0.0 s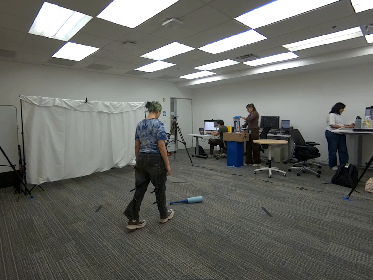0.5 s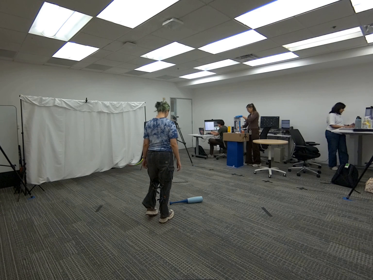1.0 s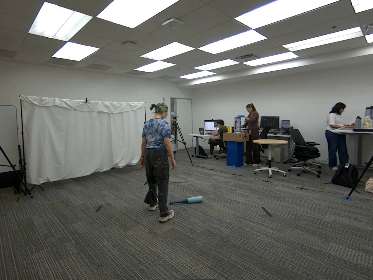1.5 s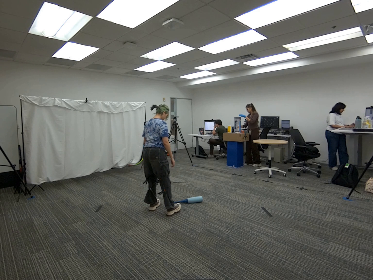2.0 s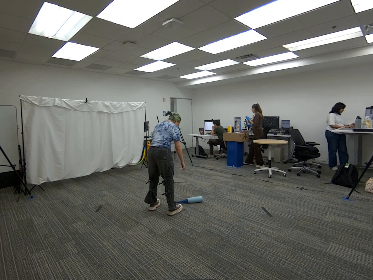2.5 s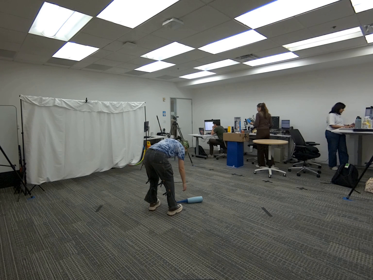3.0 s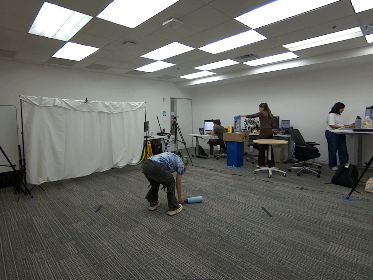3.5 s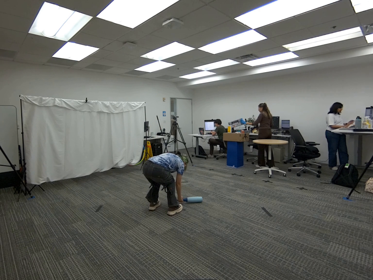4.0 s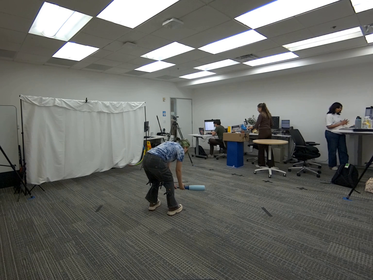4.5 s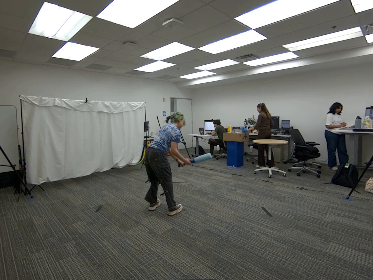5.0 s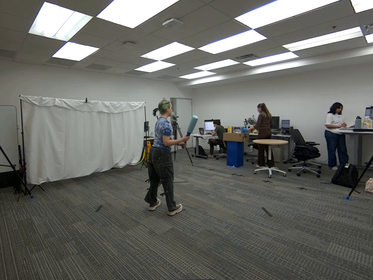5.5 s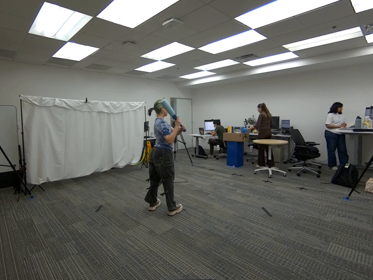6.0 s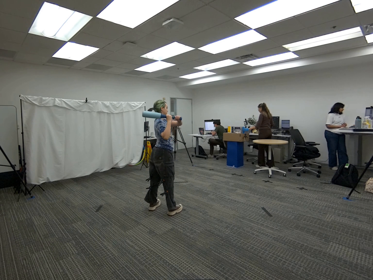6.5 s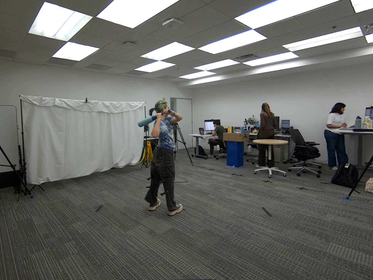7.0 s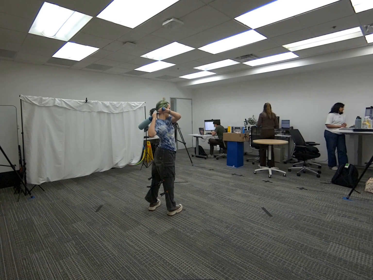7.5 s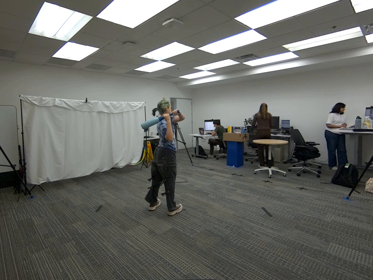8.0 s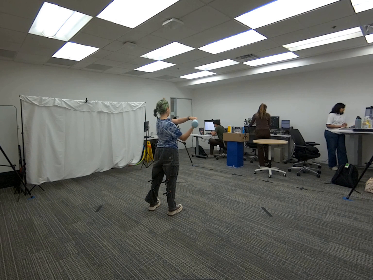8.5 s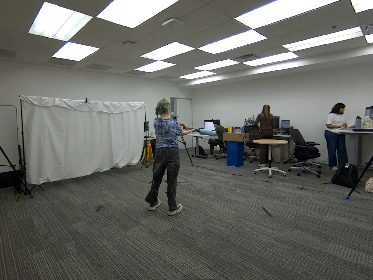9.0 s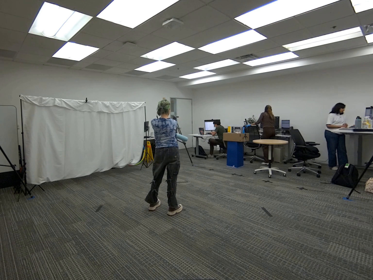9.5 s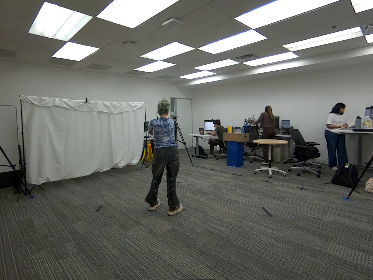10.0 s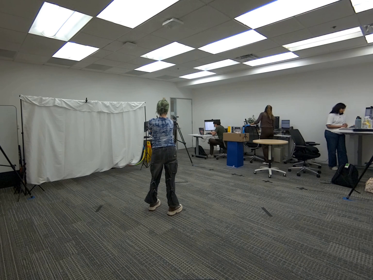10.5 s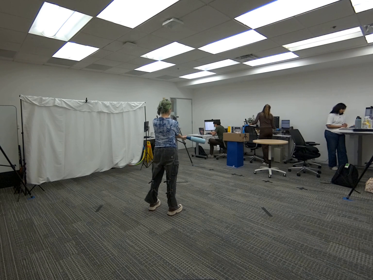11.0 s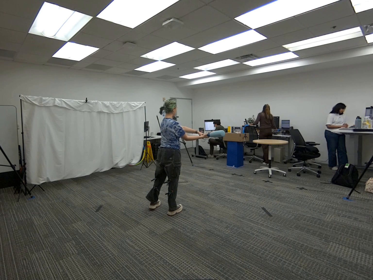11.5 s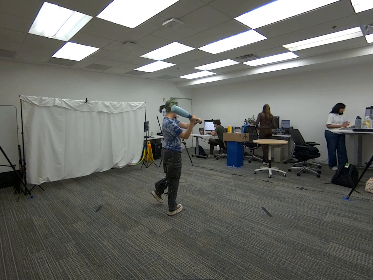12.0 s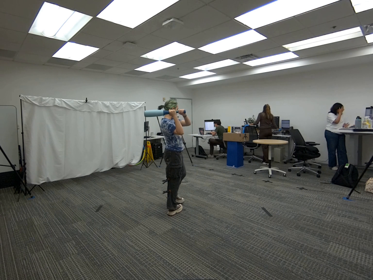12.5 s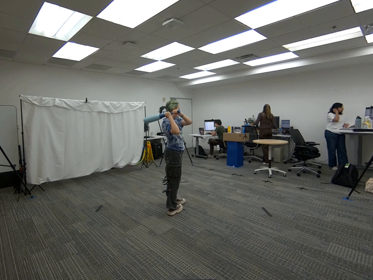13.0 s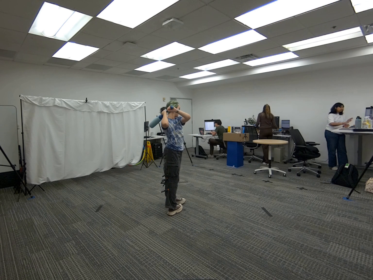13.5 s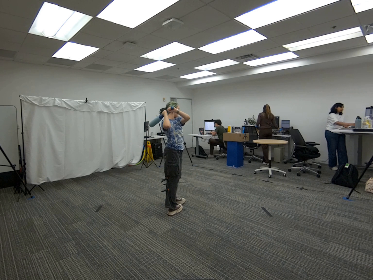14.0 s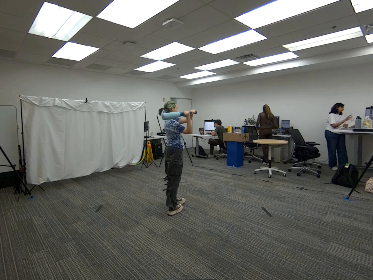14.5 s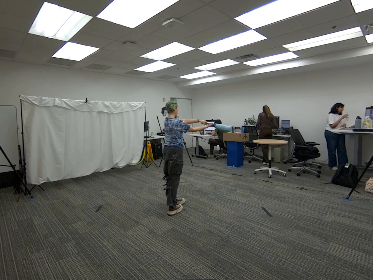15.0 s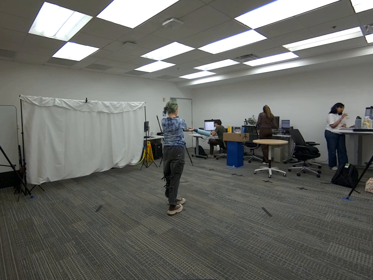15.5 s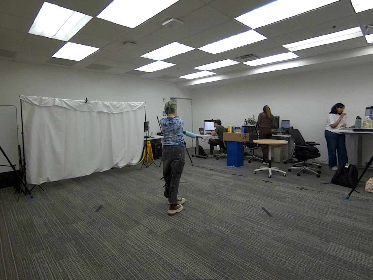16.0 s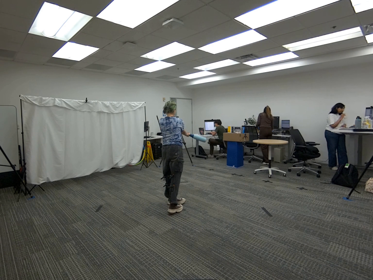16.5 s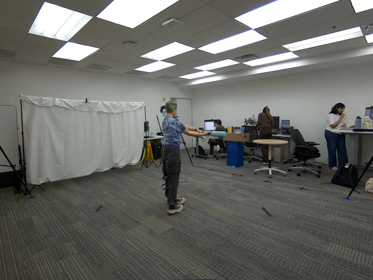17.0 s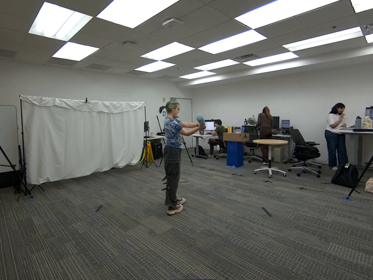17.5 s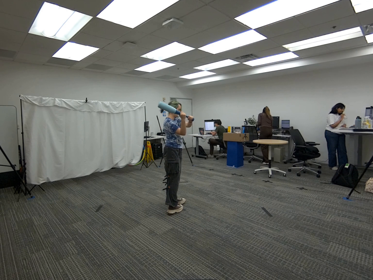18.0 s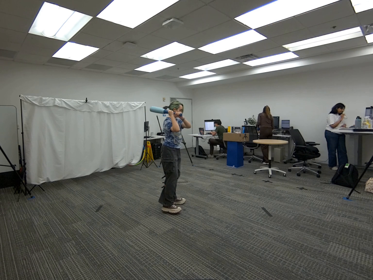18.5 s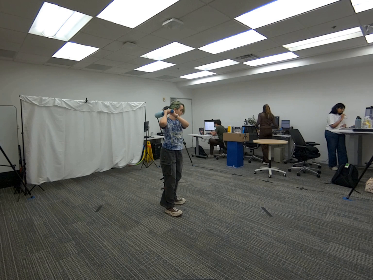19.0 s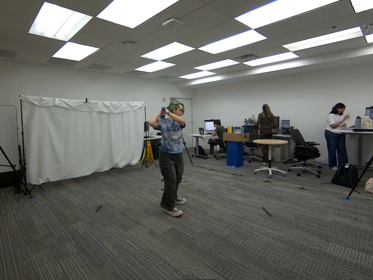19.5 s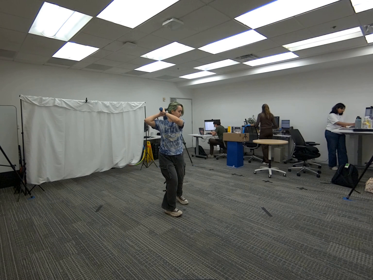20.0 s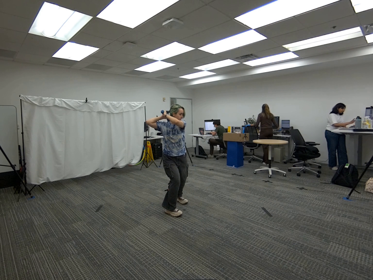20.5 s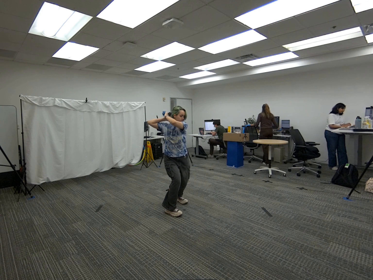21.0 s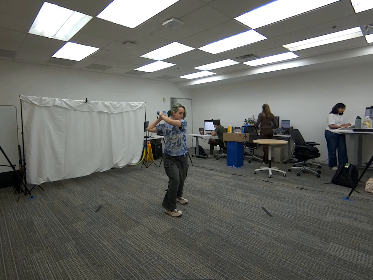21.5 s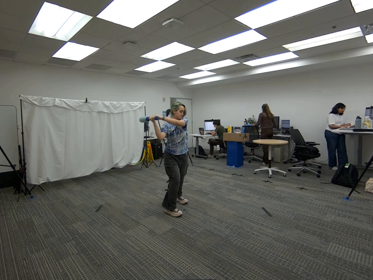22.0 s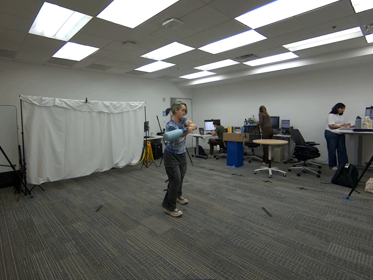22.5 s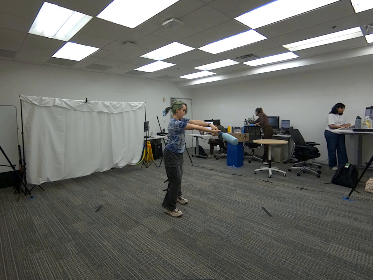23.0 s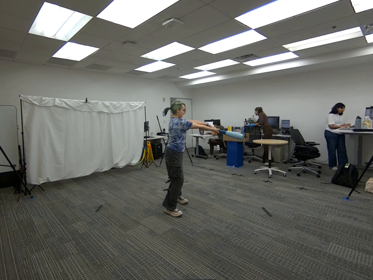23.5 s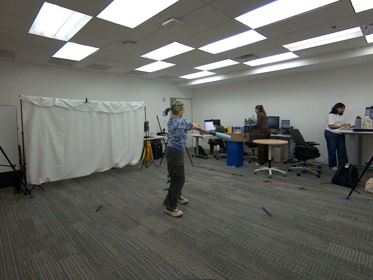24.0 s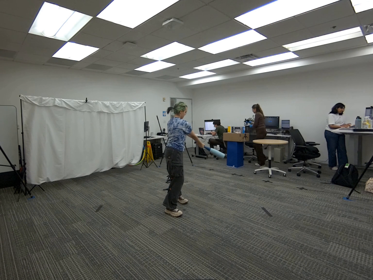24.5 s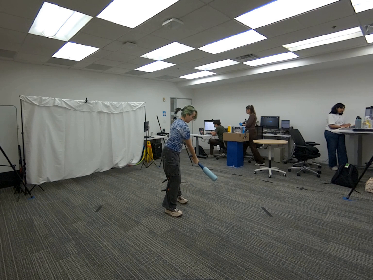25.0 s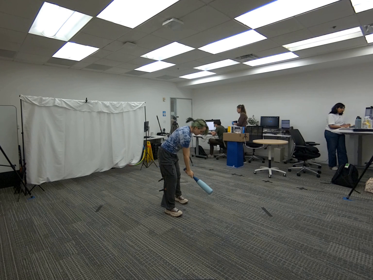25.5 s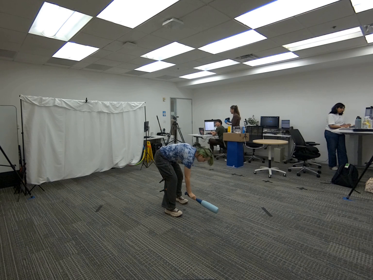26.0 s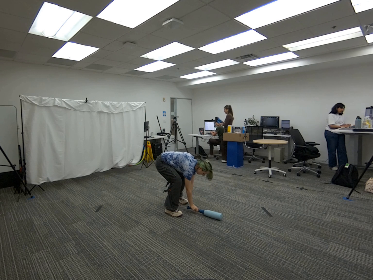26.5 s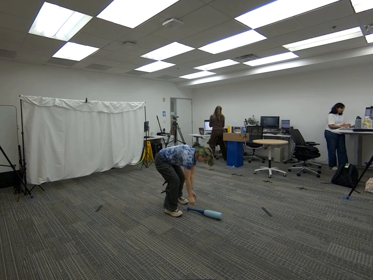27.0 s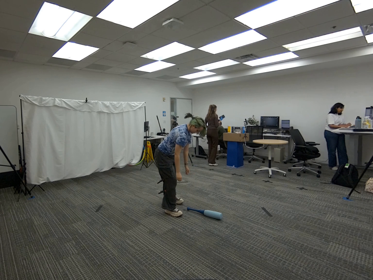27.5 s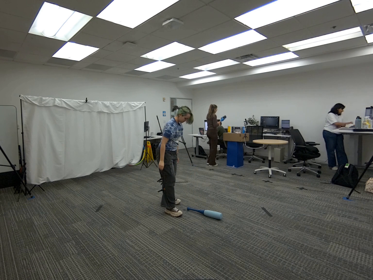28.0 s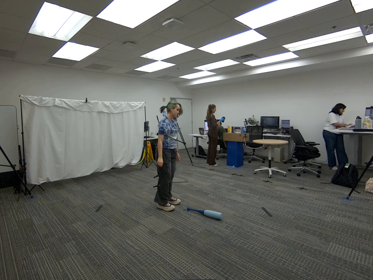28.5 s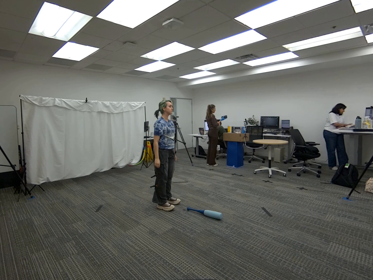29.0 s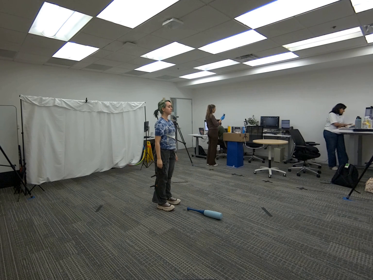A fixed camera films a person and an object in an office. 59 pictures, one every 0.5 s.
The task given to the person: Walk over to the baseball bat on the floor. Pick up the baseball bat from the ground and begin to perform swinging motions as if you are hitting a baseball.
